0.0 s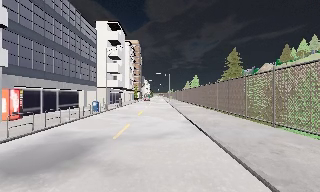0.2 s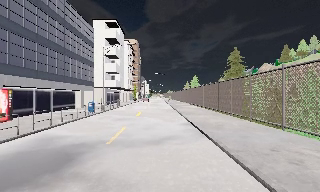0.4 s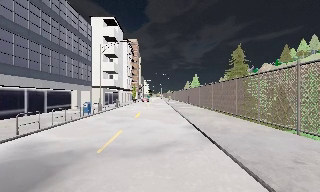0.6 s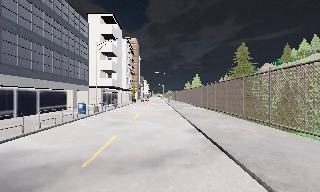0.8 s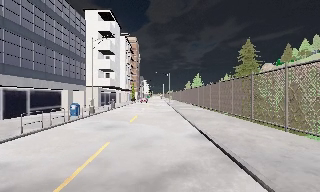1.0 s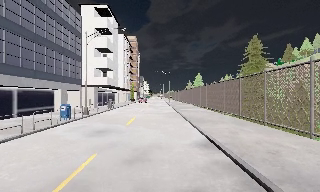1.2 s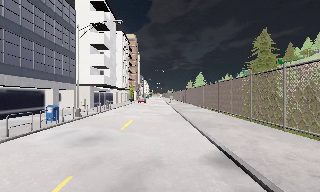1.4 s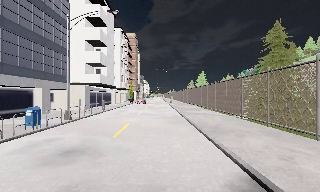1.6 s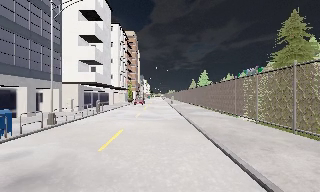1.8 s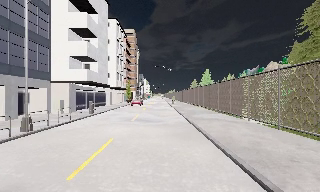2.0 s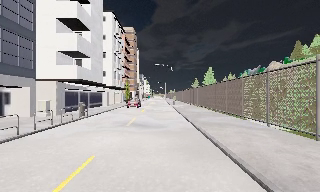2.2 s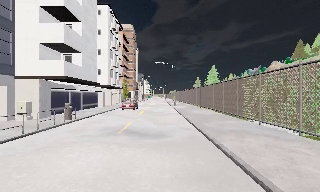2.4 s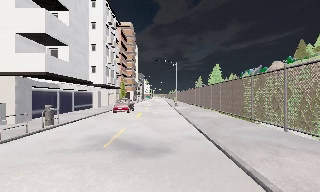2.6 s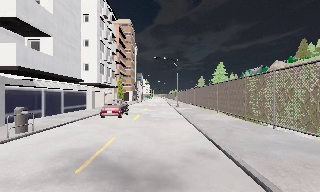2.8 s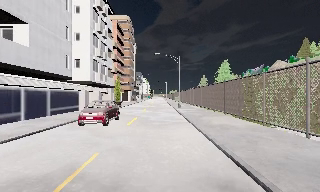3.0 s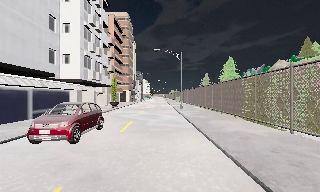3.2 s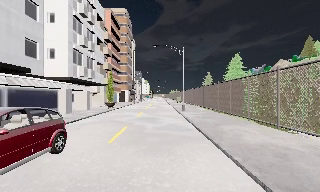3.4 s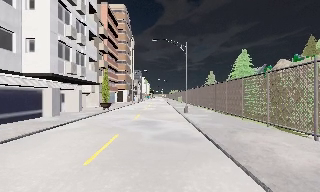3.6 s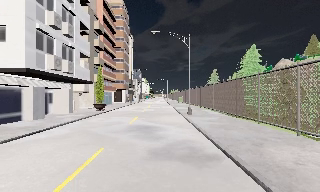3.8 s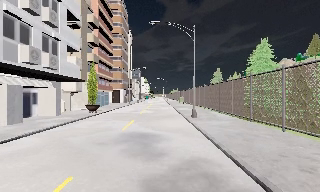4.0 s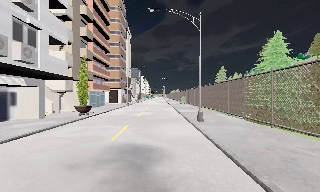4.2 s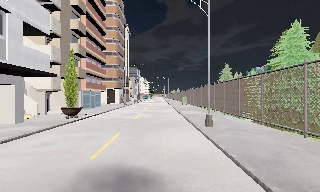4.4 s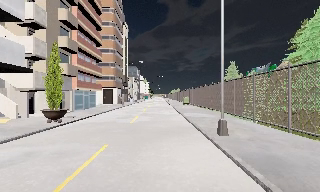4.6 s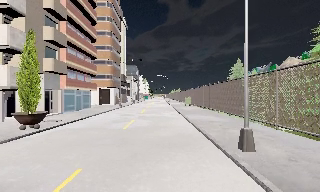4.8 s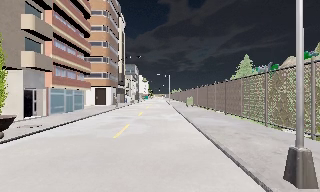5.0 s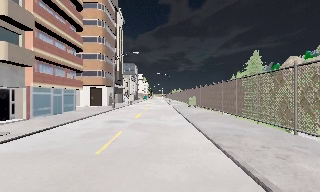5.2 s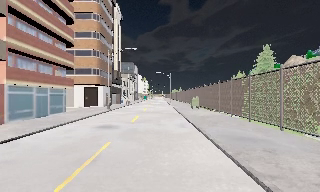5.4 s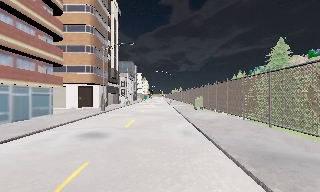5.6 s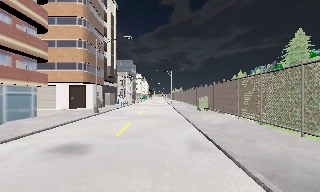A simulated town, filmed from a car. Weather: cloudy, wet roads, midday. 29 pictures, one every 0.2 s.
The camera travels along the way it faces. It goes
forward.
0.0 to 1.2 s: The camera travels forward, about 6 m, so what stands in front looms larger. It gains speed.
1.2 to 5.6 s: The camera travels forward, about 40 m, so what stands in front looms larger.
The film runs forward here.
